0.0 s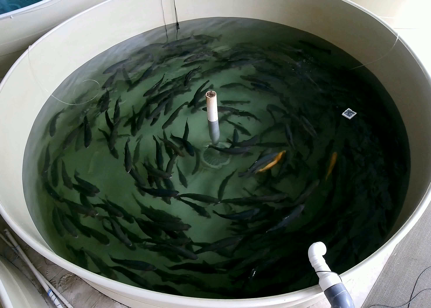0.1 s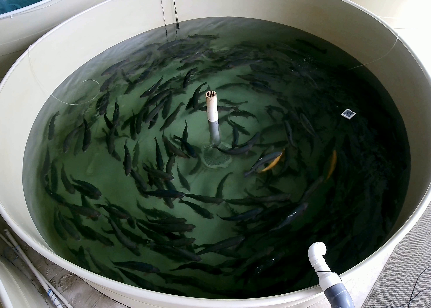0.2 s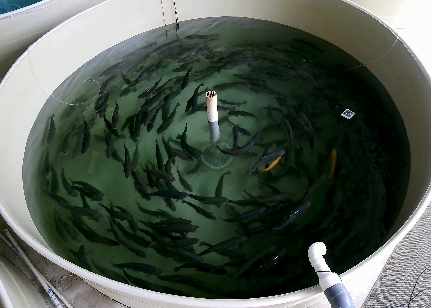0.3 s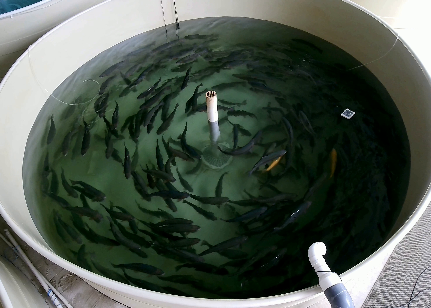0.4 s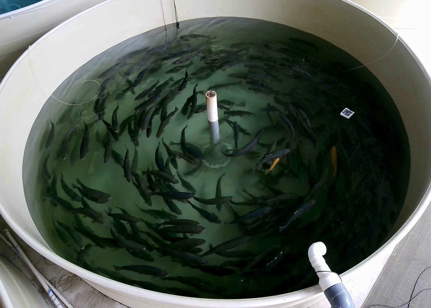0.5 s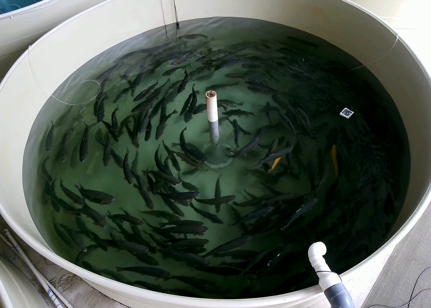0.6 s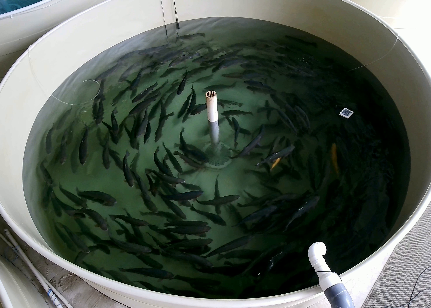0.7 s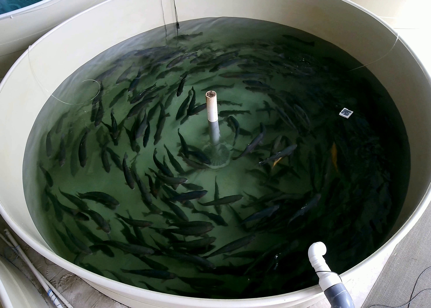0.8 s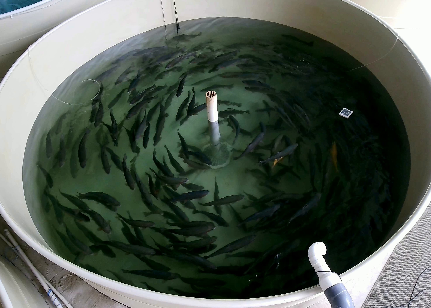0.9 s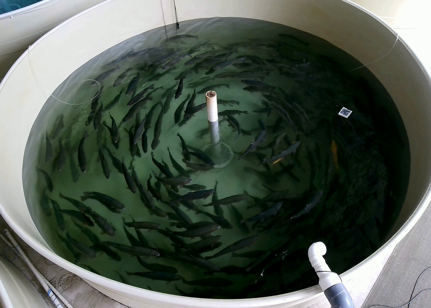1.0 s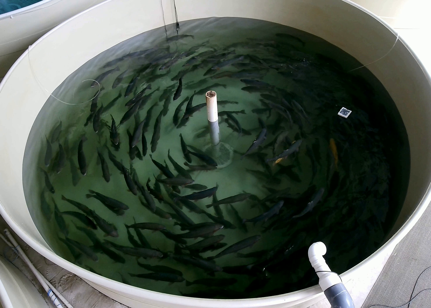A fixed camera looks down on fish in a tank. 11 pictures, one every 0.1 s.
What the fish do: Normal cruising.
